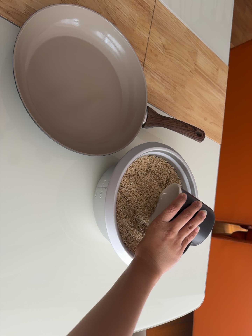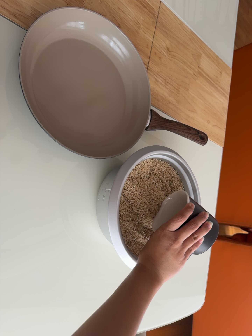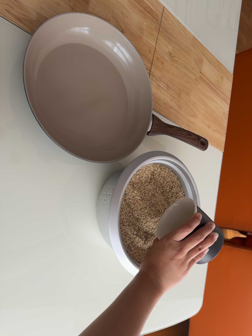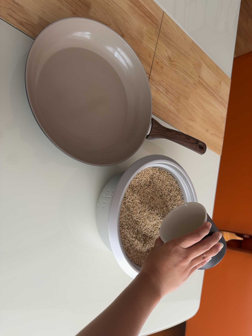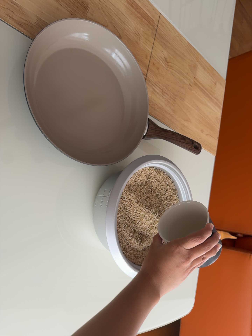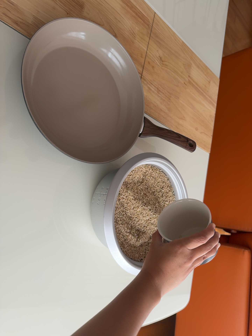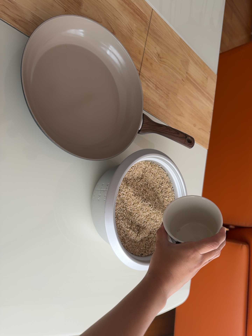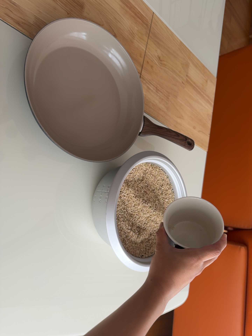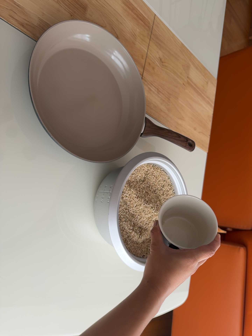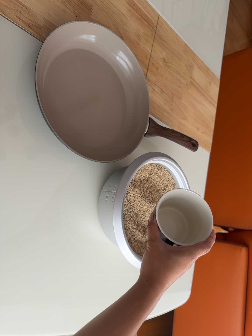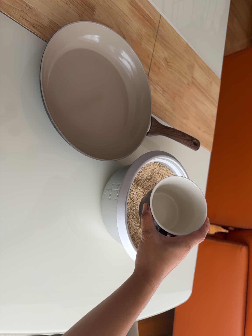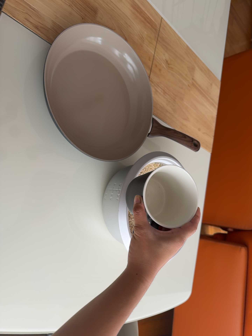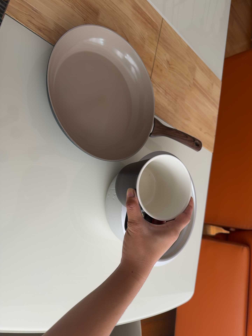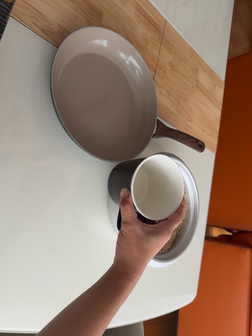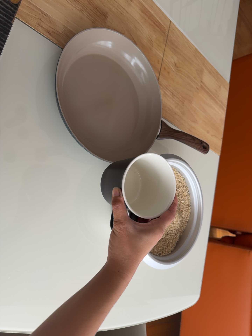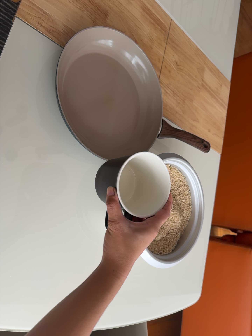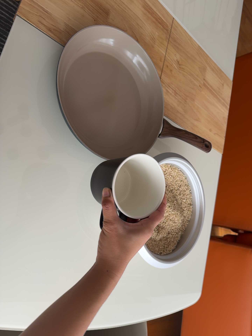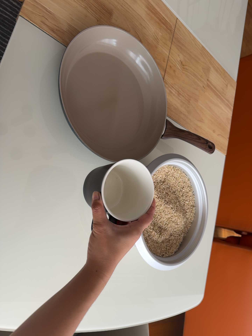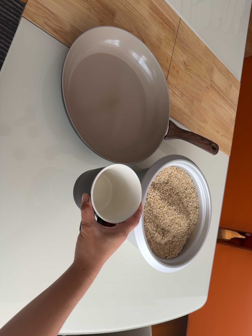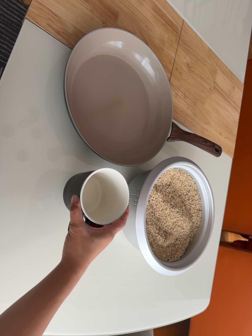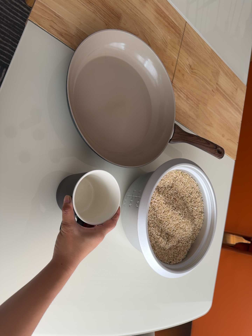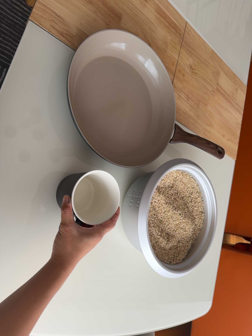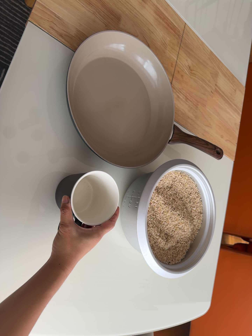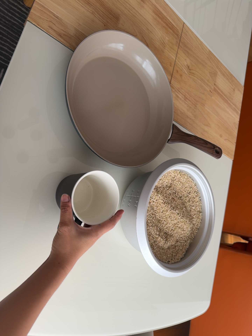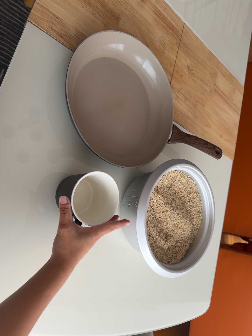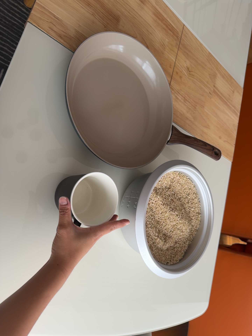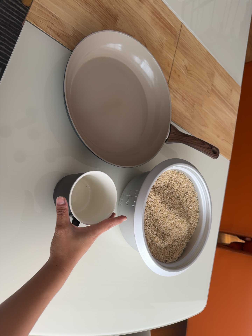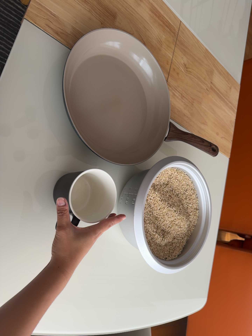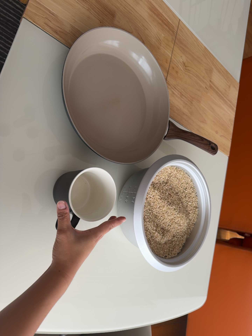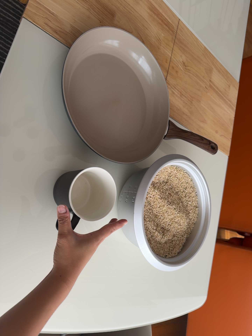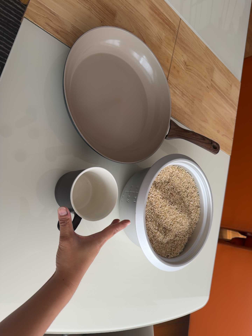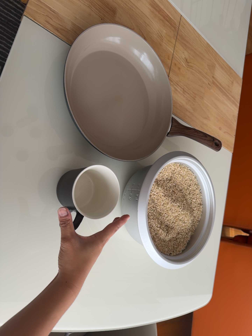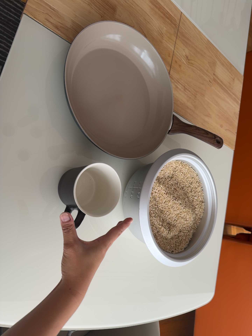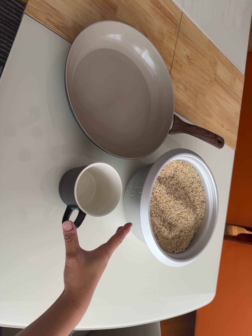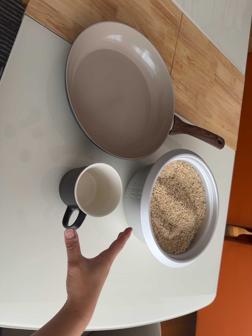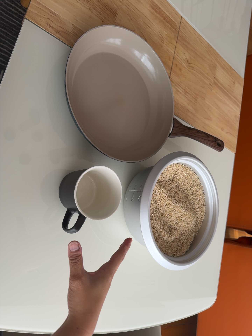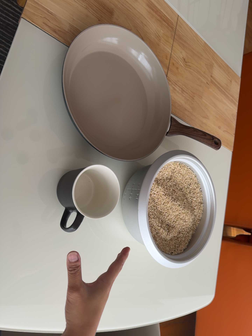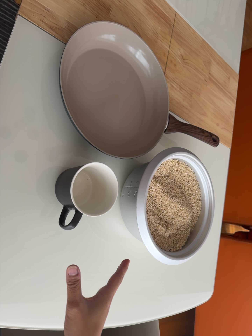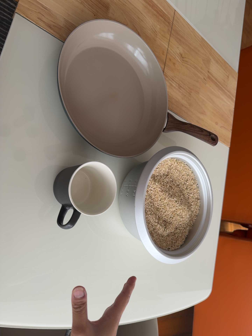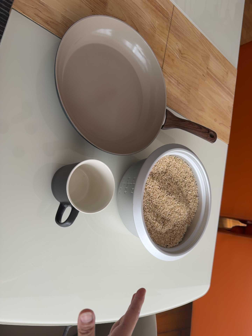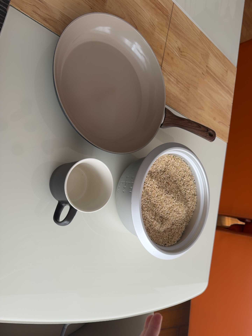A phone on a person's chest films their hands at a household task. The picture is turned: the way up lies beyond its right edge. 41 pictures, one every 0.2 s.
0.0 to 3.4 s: The camera travels to its left and backward, about 8 cm, so close, fixed things drift to the right.
3.4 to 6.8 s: The camera shifts only a little, or ends up much as it began.
6.8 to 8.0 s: The camera shifts only a little, or ends up much as it began.
The film runs backward here.
